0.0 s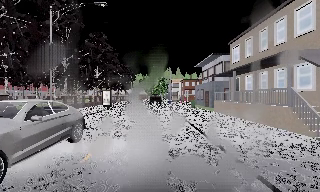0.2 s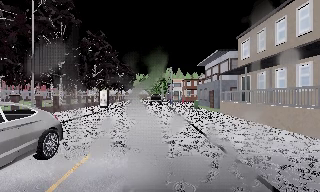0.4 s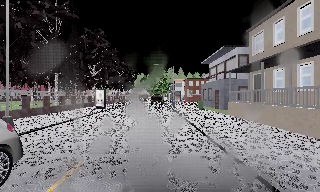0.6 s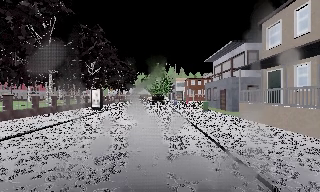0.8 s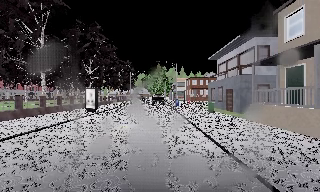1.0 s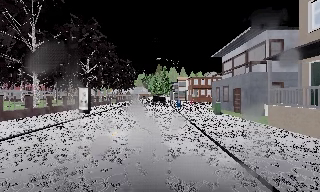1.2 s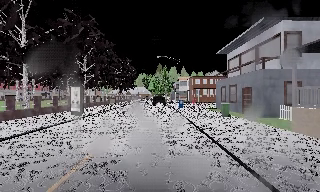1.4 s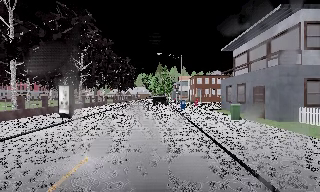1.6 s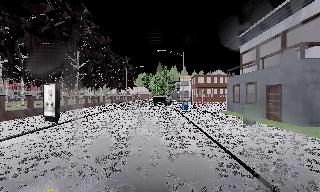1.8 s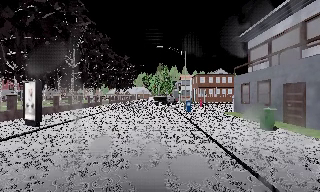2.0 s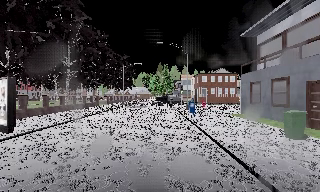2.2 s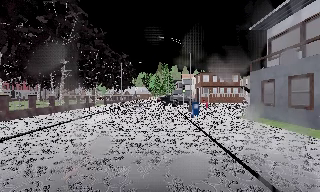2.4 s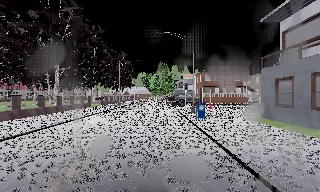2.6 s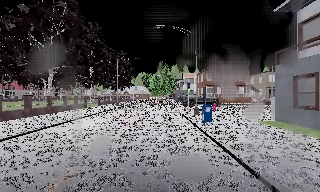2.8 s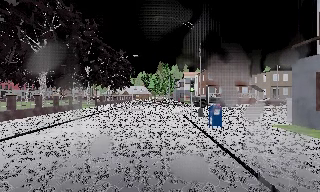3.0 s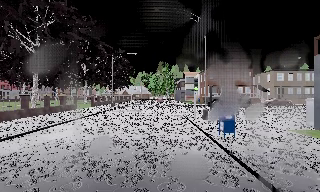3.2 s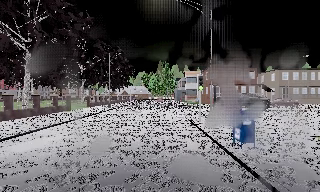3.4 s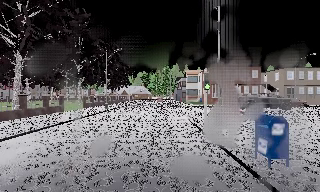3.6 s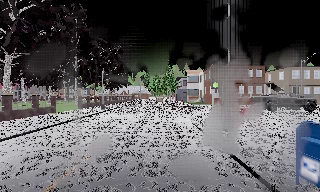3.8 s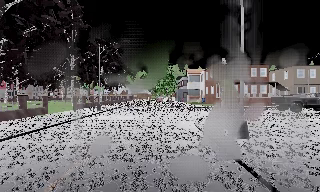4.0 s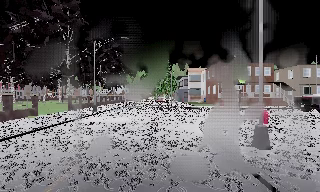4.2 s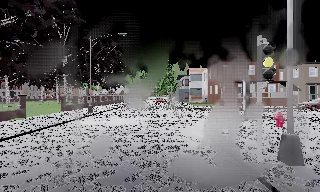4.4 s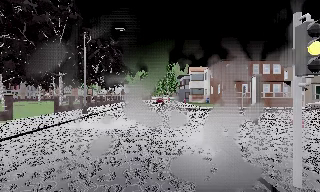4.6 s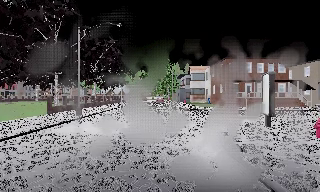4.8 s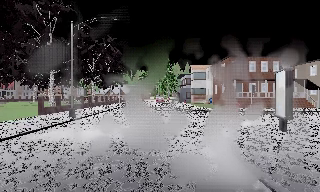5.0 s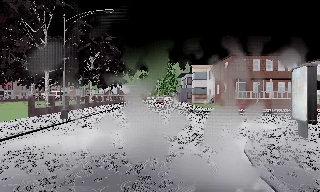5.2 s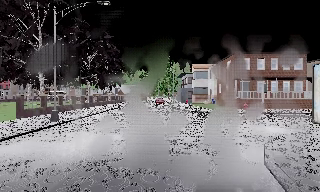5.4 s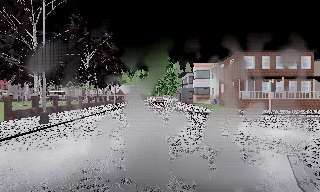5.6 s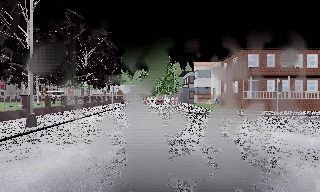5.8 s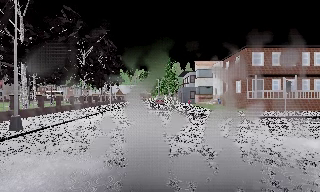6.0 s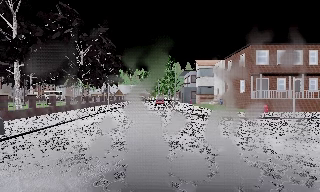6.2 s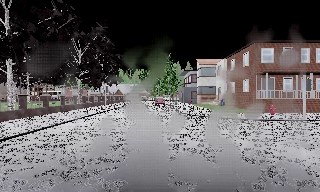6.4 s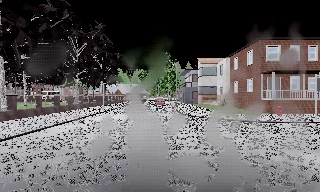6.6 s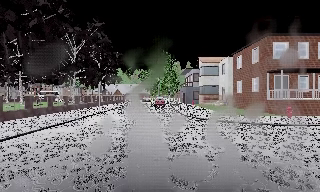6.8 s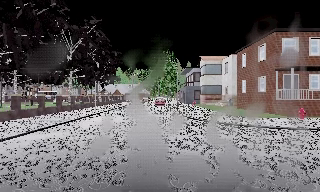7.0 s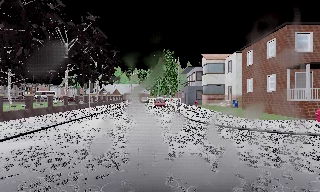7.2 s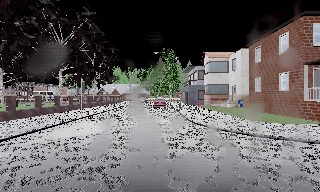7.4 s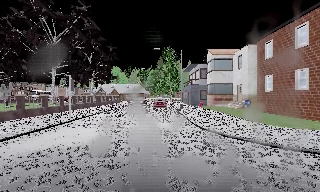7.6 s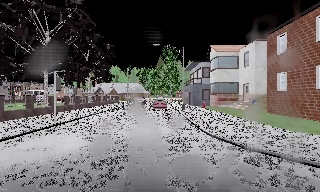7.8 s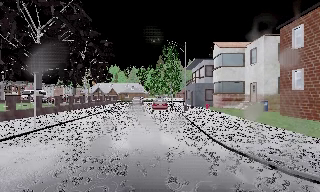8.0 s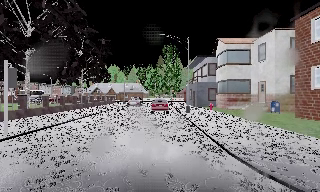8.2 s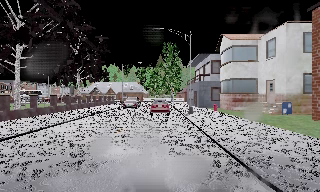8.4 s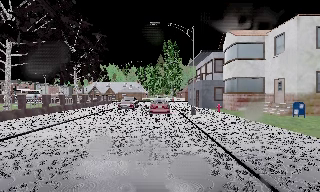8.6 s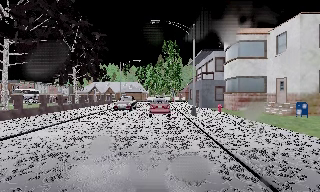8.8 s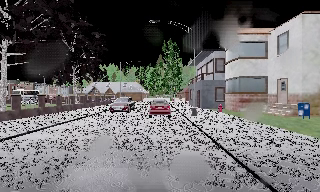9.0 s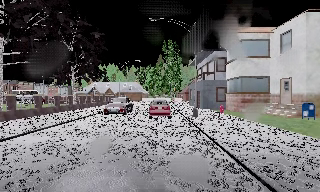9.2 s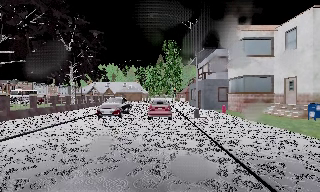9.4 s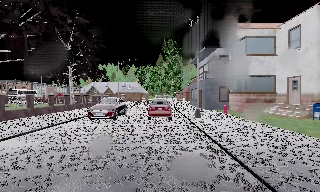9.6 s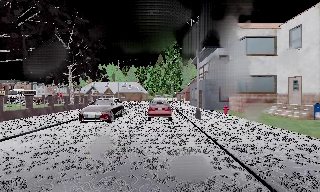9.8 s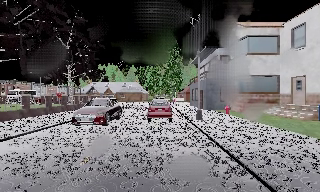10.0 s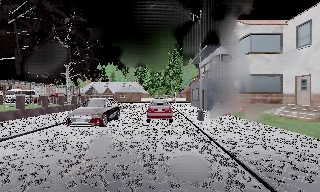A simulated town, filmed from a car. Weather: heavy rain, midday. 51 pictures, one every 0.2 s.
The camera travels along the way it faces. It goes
forward.
0.0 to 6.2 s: The camera travels forward, about 40 m, so what stands in front looms larger. It loses speed.
6.2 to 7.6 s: The camera travels forward, about 9 m, so what stands in front looms larger. It gains speed.
7.6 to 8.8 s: The camera travels forward, about 6 m, so what stands in front looms larger. It loses speed.
8.8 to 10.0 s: The camera travels forward, about 2 m, so what stands in front looms larger.
The film runs forward here.
